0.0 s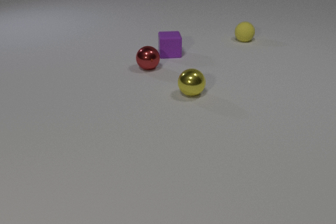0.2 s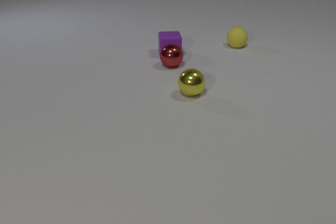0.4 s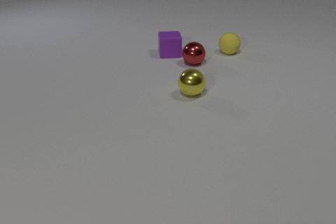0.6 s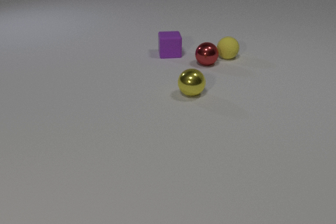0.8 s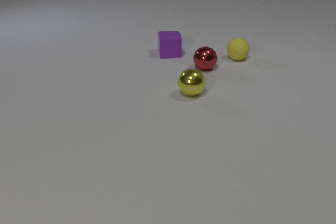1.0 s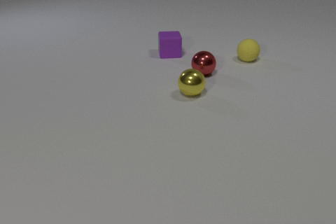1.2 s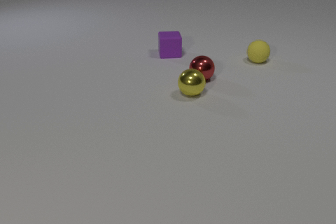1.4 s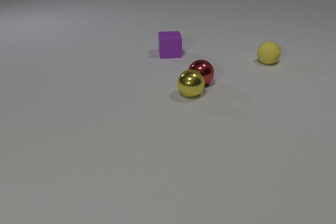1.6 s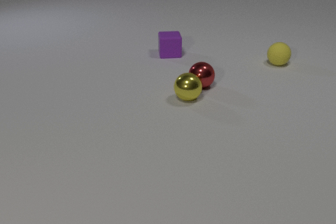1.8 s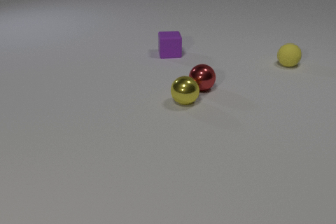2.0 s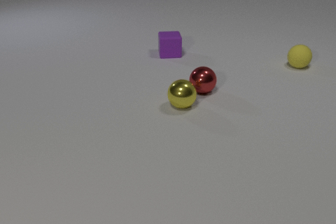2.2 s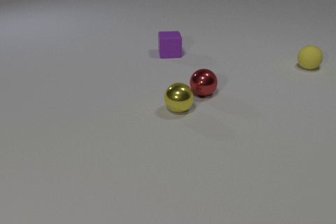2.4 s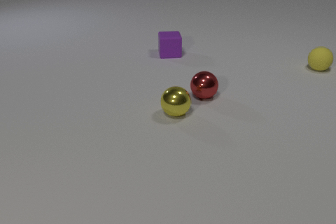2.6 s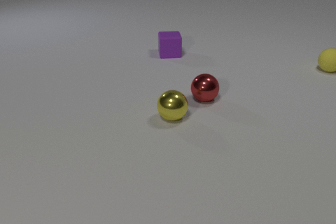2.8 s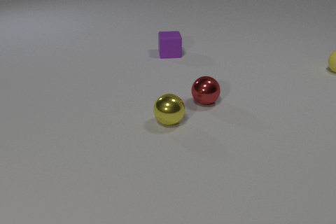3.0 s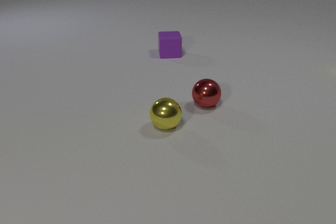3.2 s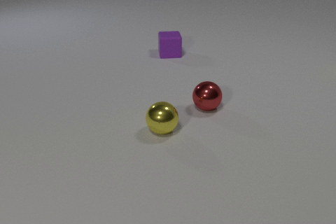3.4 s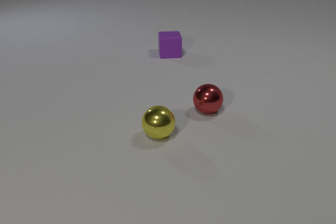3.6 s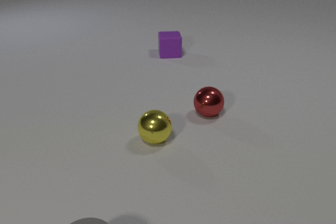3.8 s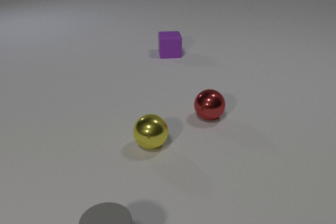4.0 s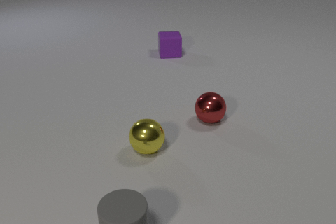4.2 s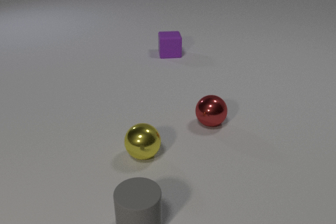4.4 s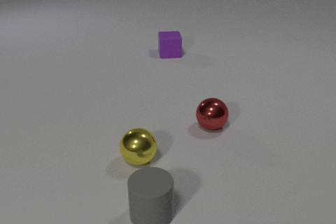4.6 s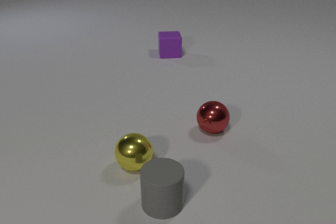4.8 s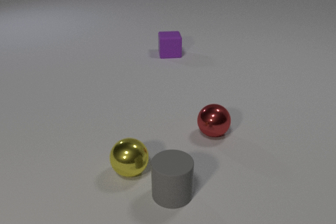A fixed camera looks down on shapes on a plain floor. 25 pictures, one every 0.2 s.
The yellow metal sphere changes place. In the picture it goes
toward the camera.
The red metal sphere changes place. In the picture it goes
toward the camera.
0.0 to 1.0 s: The yellow rubber sphere rolls toward the camera. The red metal sphere rolls to the right. The yellow rubber sphere and the red metal sphere collide.
1.0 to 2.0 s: The yellow rubber sphere rolls to the right. The red metal sphere rolls toward the camera. The yellow metal sphere rolls toward the camera. The red metal sphere and the yellow metal sphere collide.
2.0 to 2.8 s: The yellow rubber sphere rolls to the right. The red metal sphere rolls toward the camera. The yellow metal sphere rolls toward the camera.
2.8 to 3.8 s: The yellow rubber sphere rolls to the right, leaves at the right edge. The red metal sphere rolls toward the camera. The yellow metal sphere rolls toward the camera and to the left. The gray rubber cylinder comes in at the bottom edge, slides to the right and away from the camera.
3.8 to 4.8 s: The red metal sphere rolls toward the camera. The yellow metal sphere rolls toward the camera and to the left. The gray rubber cylinder slides away from the camera and to the right.
How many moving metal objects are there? 2.
What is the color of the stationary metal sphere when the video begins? yellow.
How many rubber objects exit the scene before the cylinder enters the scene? 1.
